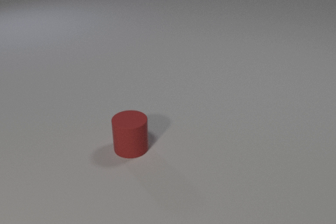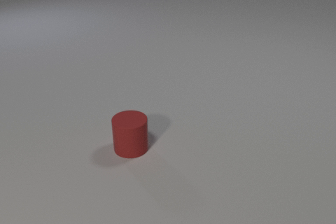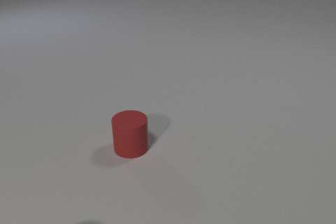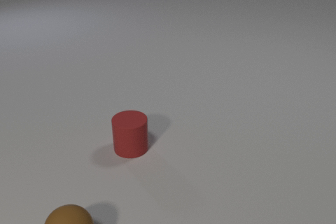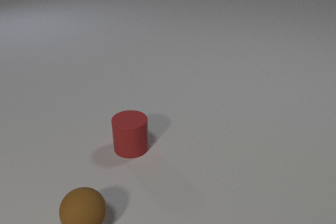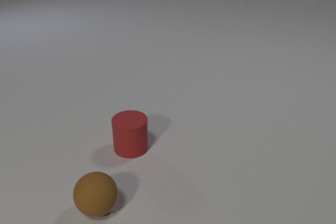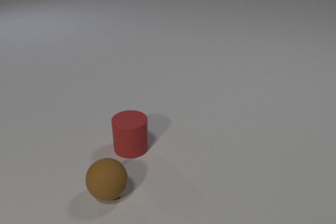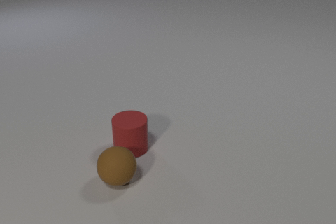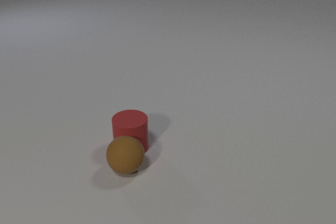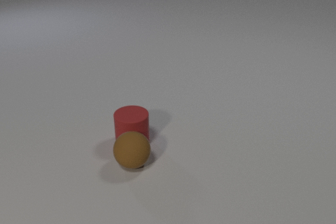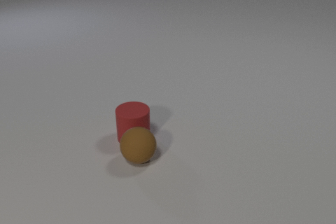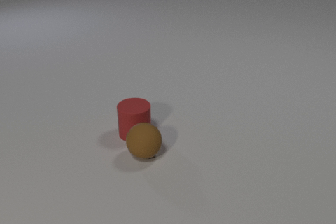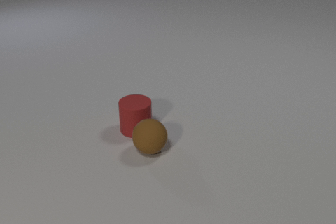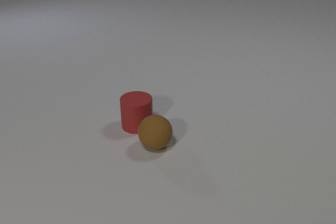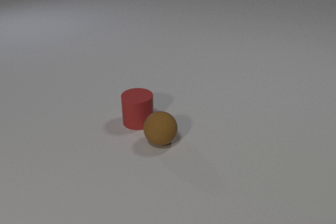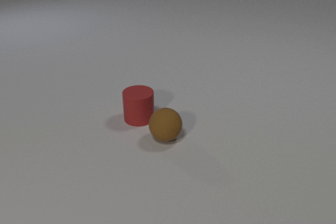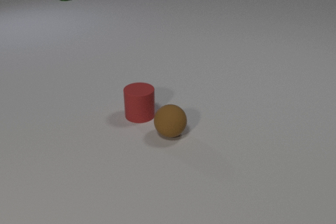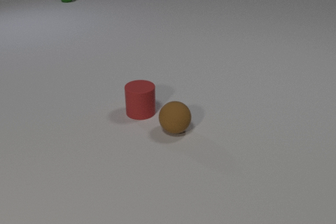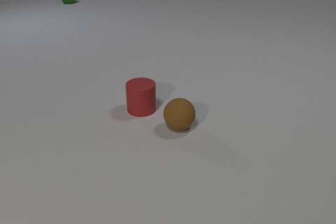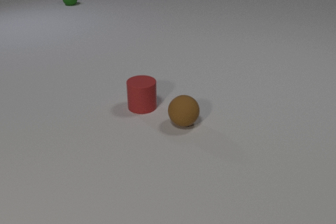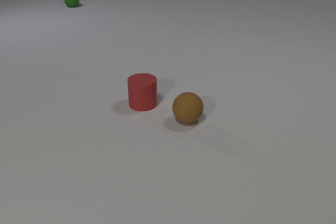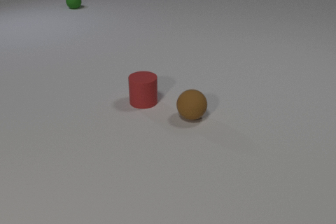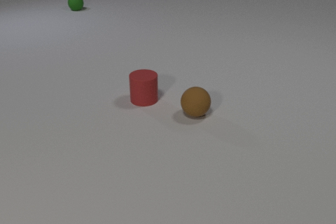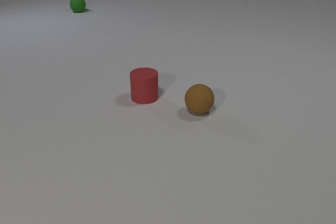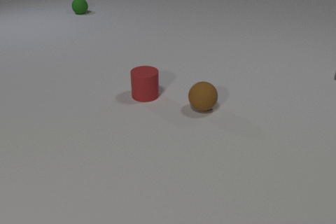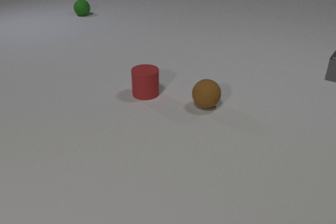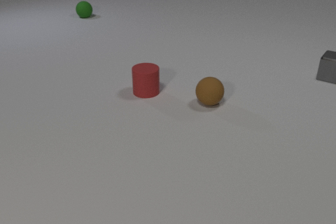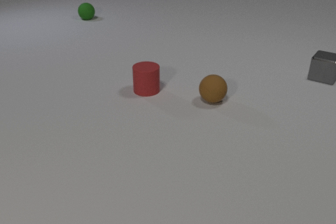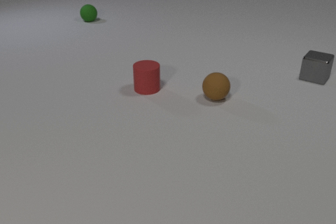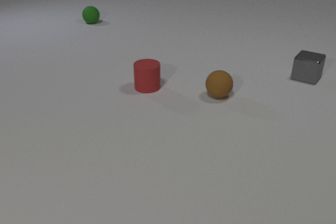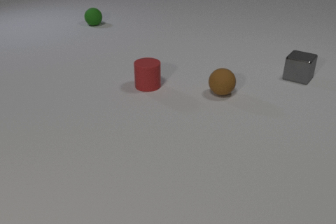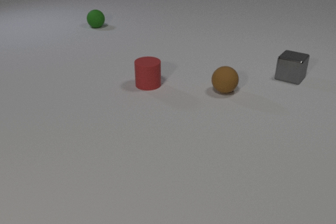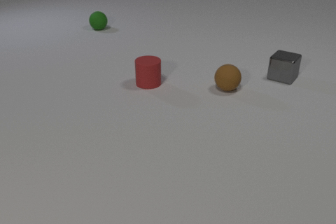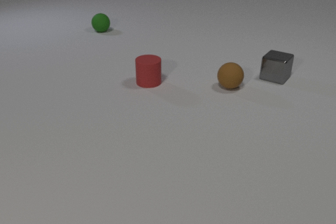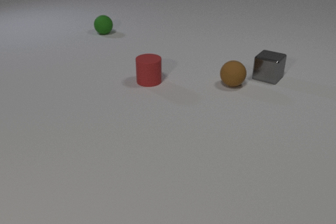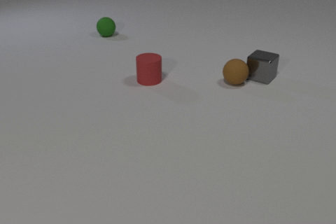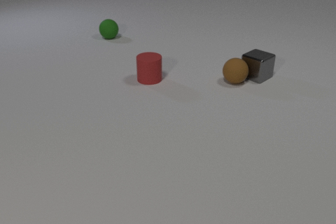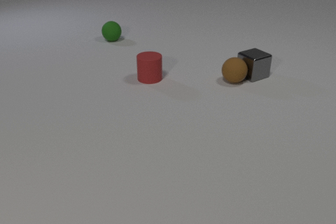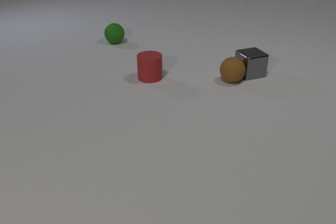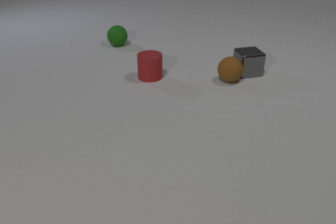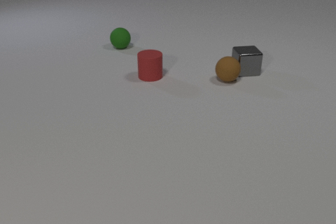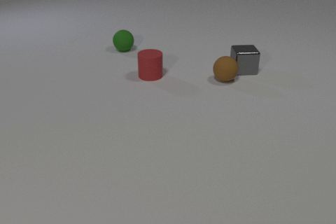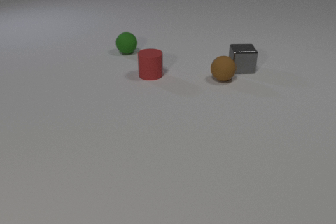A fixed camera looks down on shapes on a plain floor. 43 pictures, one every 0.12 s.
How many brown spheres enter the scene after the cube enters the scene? 0.
What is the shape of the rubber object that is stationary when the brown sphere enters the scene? cylinder.
What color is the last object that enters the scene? gray.
0.00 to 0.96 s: The brown rubber sphere comes in at the bottom edge, rolls away from the camera and to the right. The brown rubber sphere and the red rubber cylinder collide.
0.96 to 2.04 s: The brown rubber sphere rolls away from the camera and to the right. The red rubber cylinder slides away from the camera. The green rubber sphere comes in at the top edge, rolls toward the camera.
2.04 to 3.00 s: The brown rubber sphere rolls away from the camera and to the right. The red rubber cylinder slides away from the camera. The gray metal cube comes in at the right edge, slides to the left. The green rubber sphere rolls toward the camera.
3.00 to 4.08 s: The brown rubber sphere rolls away from the camera and to the right. The red rubber cylinder slides away from the camera. The gray metal cube slides to the left. The green rubber sphere rolls toward the camera.
4.08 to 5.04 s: The brown rubber sphere rolls away from the camera and to the left. The red rubber cylinder slides away from the camera. The gray metal cube slides to the left and away from the camera, spins so that its near face slides to the left, clockwise seen from above. The green rubber sphere rolls toward the camera. The brown rubber sphere and the gray metal cube collide.
